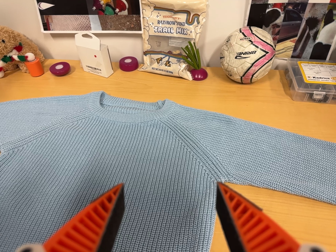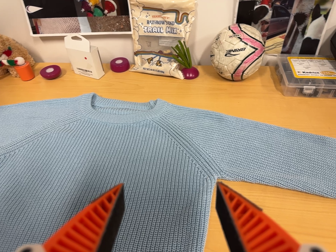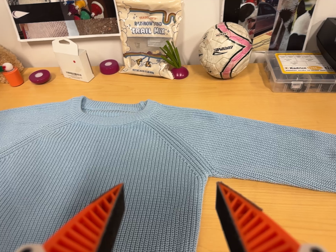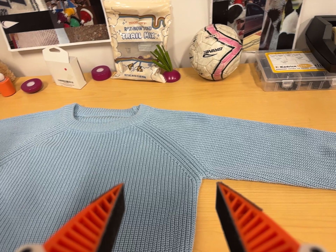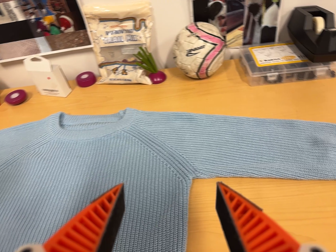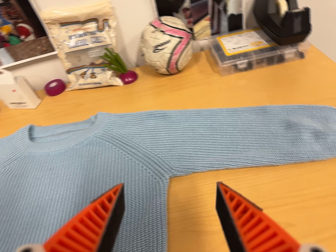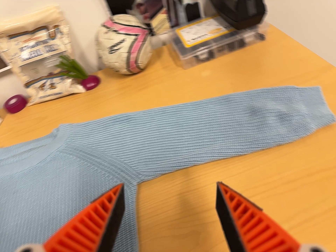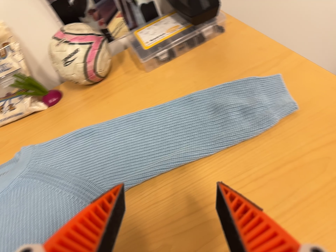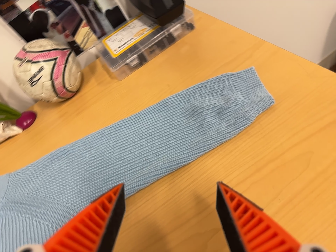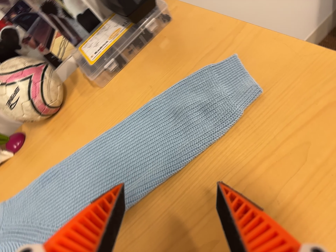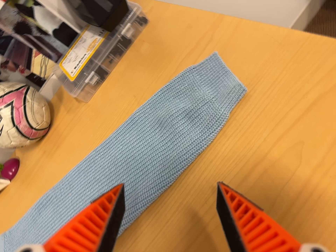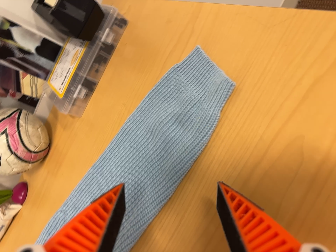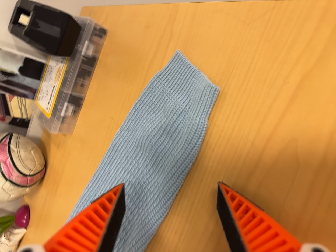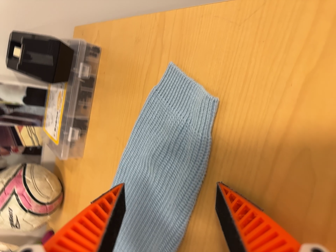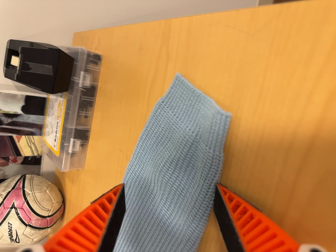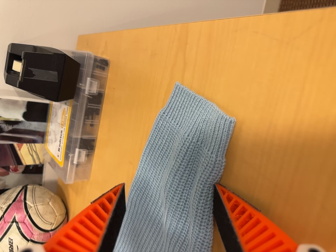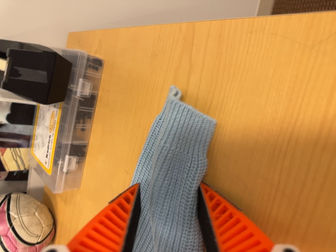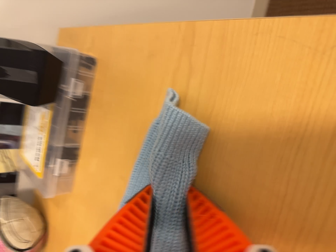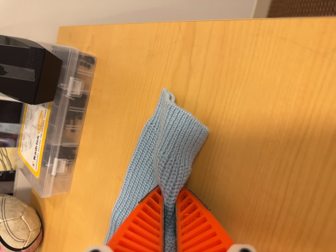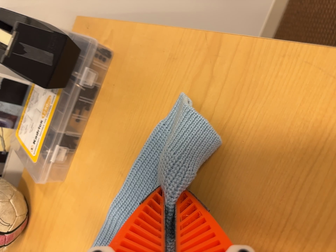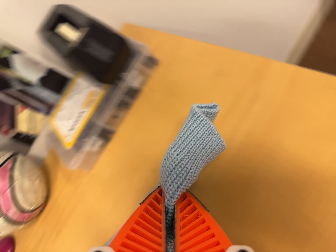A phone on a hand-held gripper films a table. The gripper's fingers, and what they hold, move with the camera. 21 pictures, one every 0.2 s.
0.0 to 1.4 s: The camera pans to its right by about 10 degrees. It travels to its right, about 18 cm, so close, fixed things drift to the left. It rolls about its line of sight by about 35 degrees, and the scene rotates counterclockwise.
1.4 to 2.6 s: The camera pans to its left by about 10 degrees. It travels to its right, toward the top of its view and forward, about 22 cm. It rolls about its line of sight by about 50 degrees, and the scene rotates counterclockwise.
2.6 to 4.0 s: The camera travels to its left, about 12 cm. It rolls about its line of sight by about 20 degrees, and the scene rotates clockwise.
The film runs forward here.
